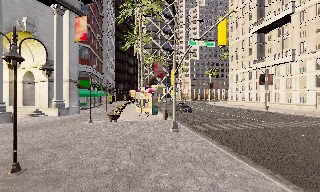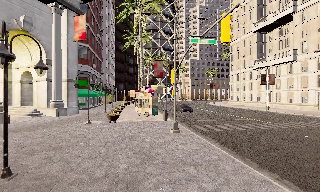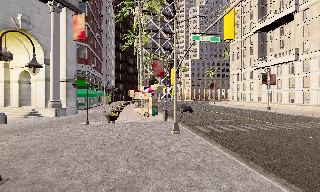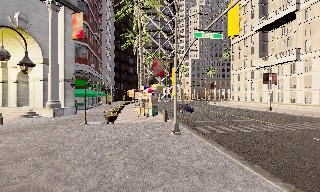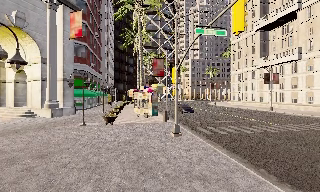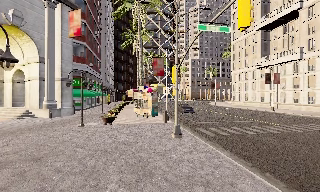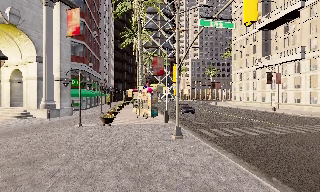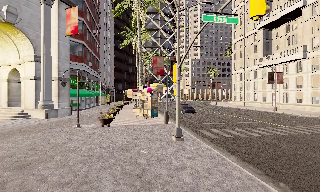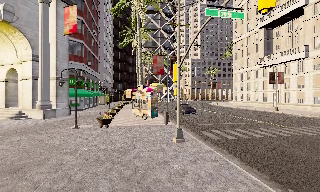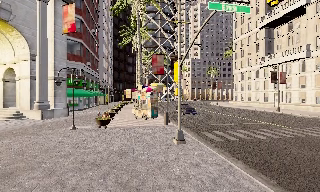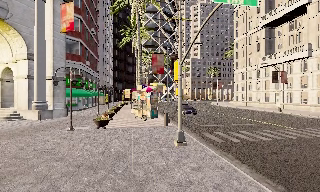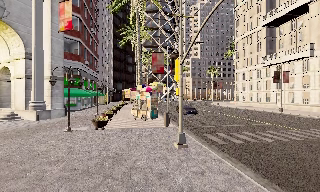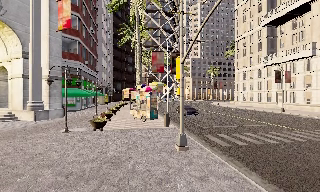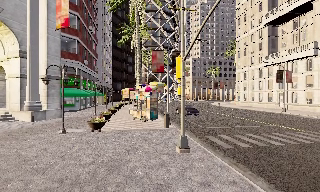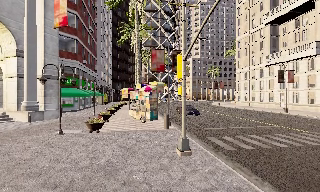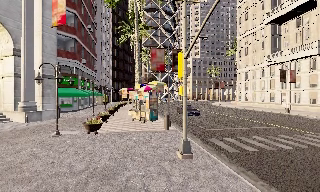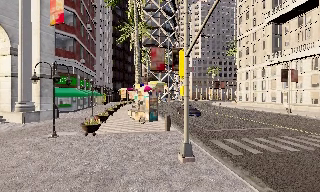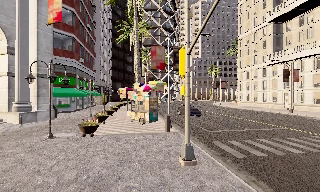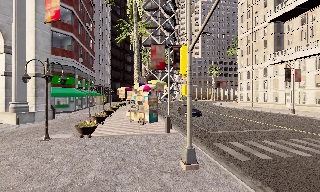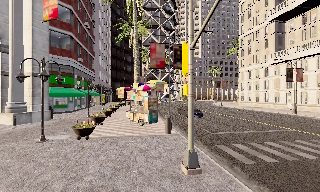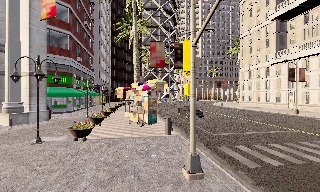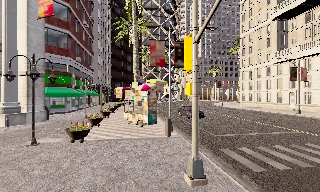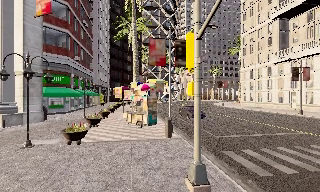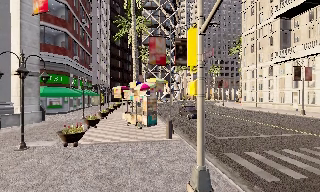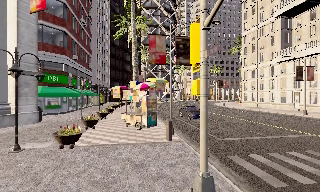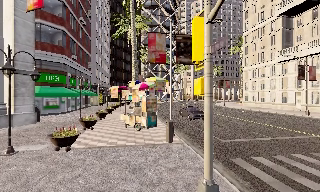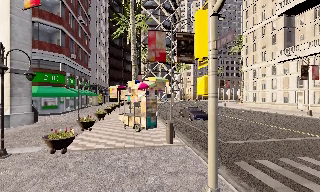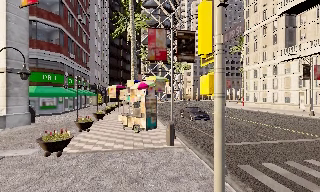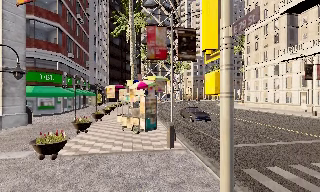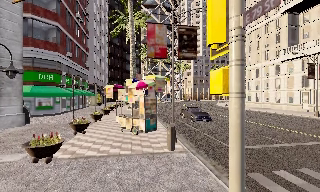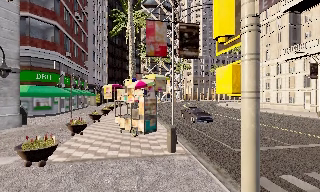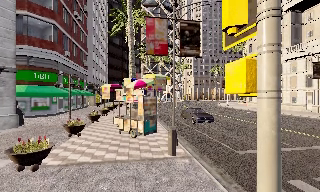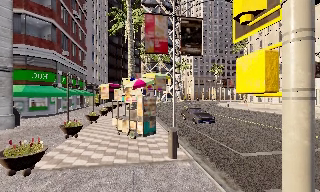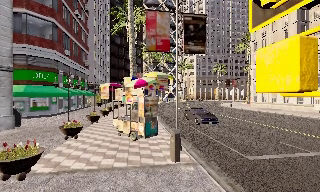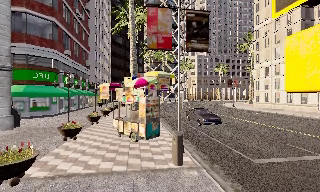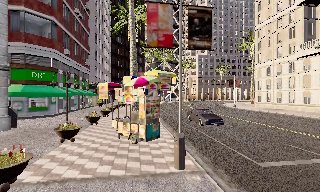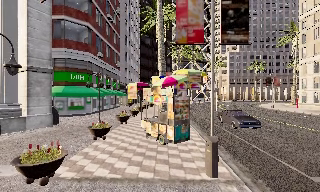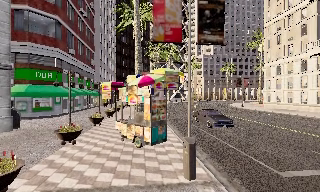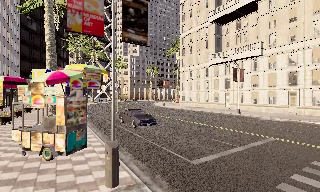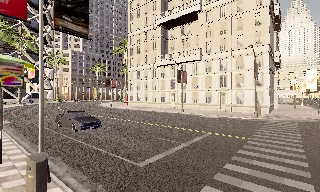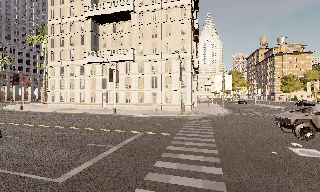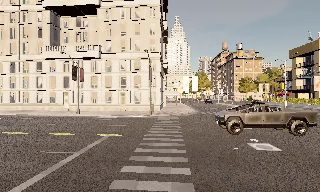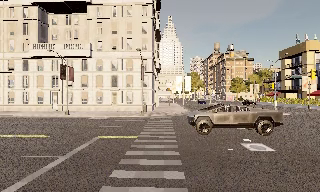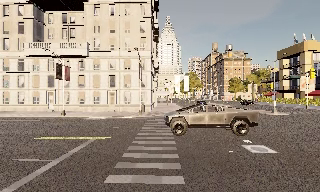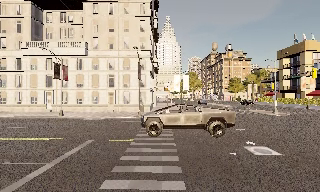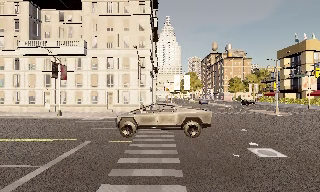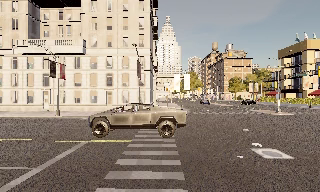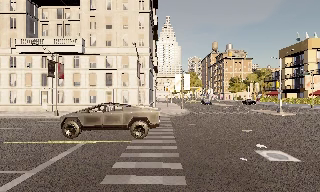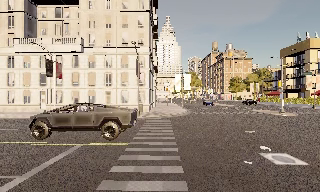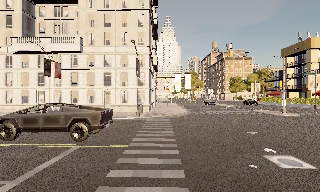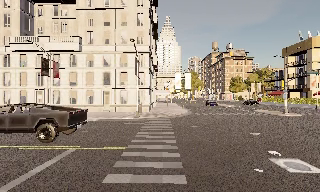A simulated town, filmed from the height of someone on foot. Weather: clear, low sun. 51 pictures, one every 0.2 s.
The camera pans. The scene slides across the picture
to the left.
The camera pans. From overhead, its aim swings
clockwise.
0.0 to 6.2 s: The camera travels forward, about 10 m, so what stands in front looms larger.
6.2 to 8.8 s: The scene slides to the left, as the camera pans about 80 degrees to its right. It travels forward, about 4 m.
8.8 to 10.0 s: The camera travels forward, about 2 m, so what stands in front looms larger.
The film runs forward here.
